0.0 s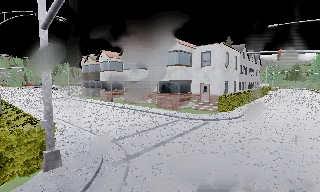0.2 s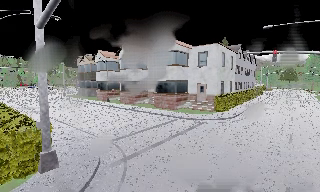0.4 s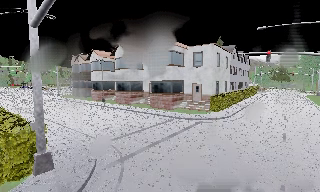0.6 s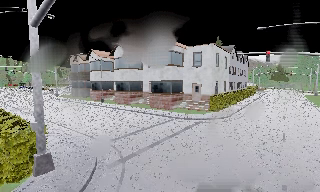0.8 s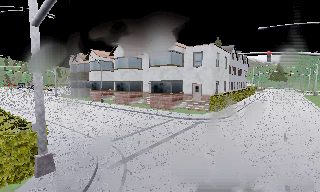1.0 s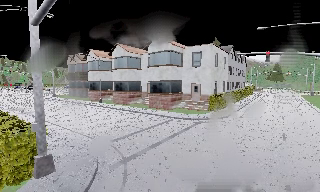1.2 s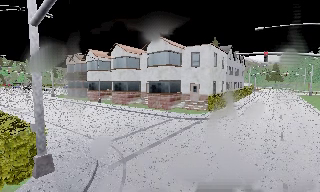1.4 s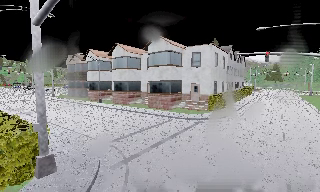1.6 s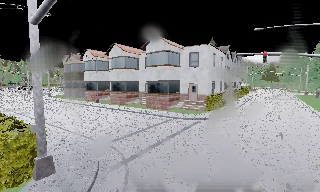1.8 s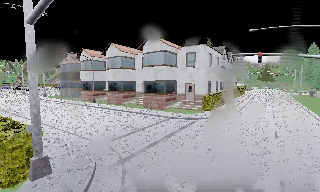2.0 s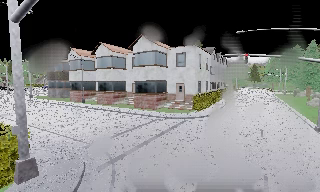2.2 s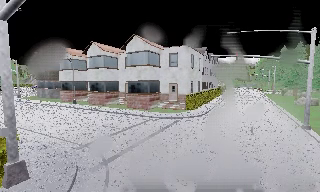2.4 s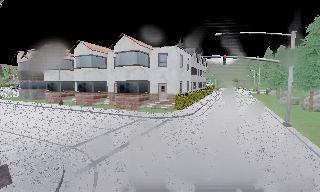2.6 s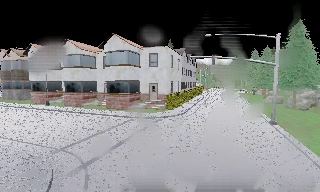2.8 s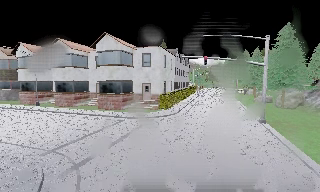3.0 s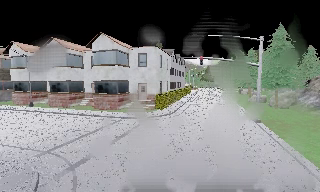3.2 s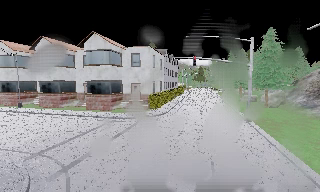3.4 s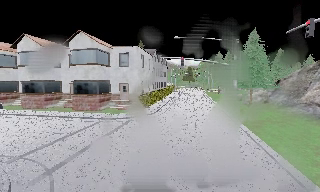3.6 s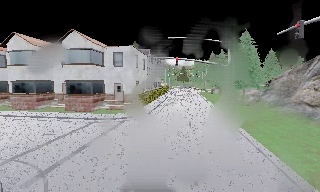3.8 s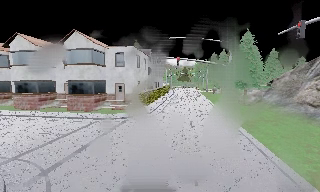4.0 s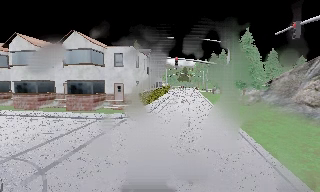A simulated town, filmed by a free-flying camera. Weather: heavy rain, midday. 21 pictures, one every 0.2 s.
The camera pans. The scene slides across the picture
to the left.
The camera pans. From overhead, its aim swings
clockwise.
0.0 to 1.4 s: The camera travels to its left, about 0.5 m.
1.4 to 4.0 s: The scene slides to the left, as the camera pans about 25 degrees to its right. It travels backward, about 0.5 m, so what stands in front gets smaller.
The film runs backward here.
